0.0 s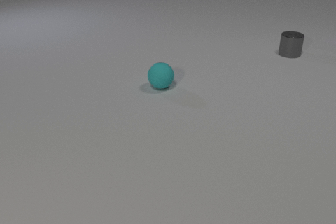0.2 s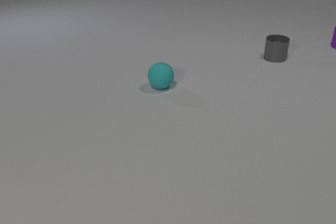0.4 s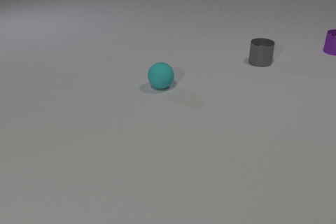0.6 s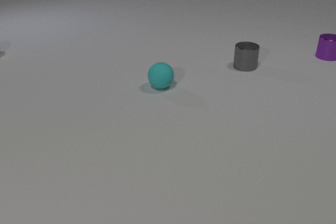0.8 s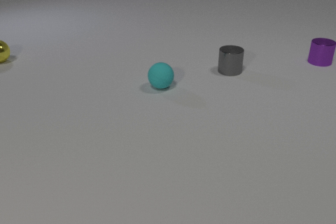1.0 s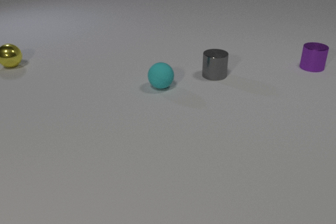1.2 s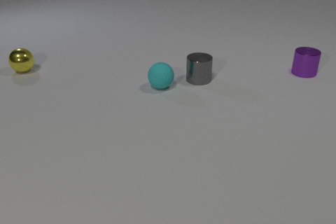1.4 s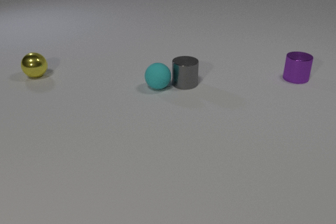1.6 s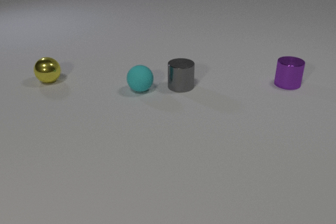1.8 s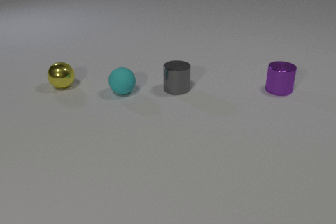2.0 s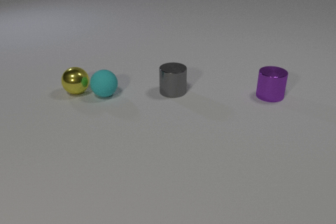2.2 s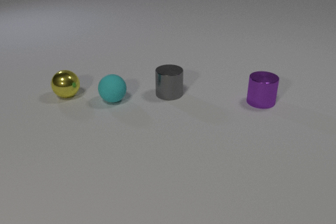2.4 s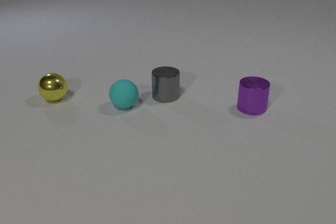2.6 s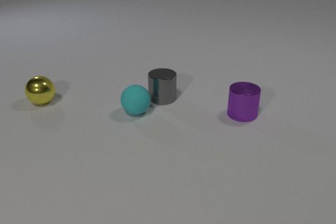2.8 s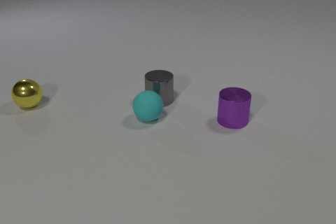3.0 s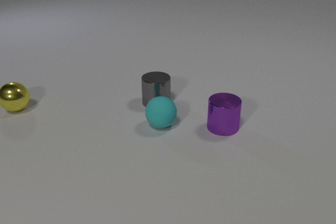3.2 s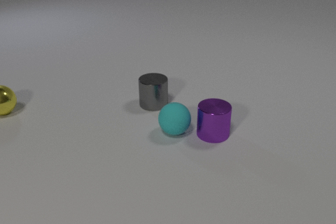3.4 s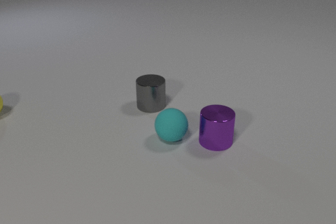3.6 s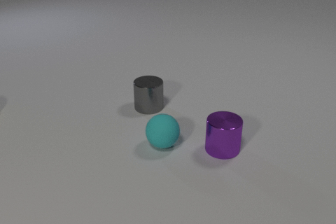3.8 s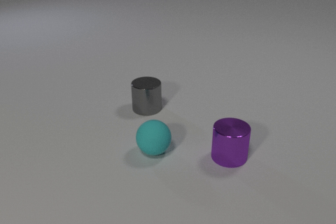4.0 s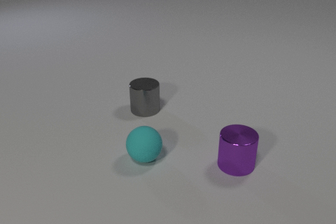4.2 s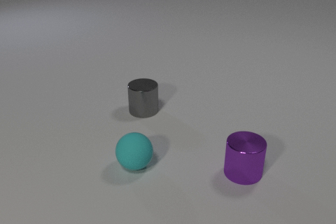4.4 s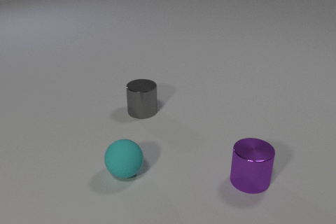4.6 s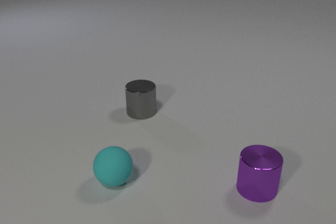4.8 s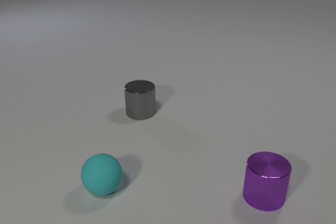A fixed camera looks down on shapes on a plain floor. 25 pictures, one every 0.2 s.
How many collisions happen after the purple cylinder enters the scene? 3.
What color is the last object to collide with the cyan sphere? purple.
What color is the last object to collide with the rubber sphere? purple.
0.0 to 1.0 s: The gray metal cylinder slides to the left and toward the camera. The yellow metal sphere comes in at the left edge, rolls toward the camera and to the right. The purple metal cylinder comes in at the right edge, slides toward the camera.
1.0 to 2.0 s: The gray metal cylinder slides to the left and toward the camera. The cyan rubber sphere rolls to the left. The yellow metal sphere rolls toward the camera and to the right. The purple metal cylinder slides toward the camera and to the left. The gray metal cylinder and the cyan rubber sphere collide.
2.0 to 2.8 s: The gray metal cylinder slides toward the camera and to the left. The cyan rubber sphere rolls toward the camera and to the right. The yellow metal sphere rolls to the left. The purple metal cylinder slides toward the camera and to the left. The cyan rubber sphere and the yellow metal sphere collide.
2.8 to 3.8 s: The gray metal cylinder slides toward the camera and to the left. The cyan rubber sphere rolls toward the camera. The yellow metal sphere rolls to the left, leaves at the left edge. The purple metal cylinder slides toward the camera. The cyan rubber sphere and the purple metal cylinder collide.
3.8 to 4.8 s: The gray metal cylinder slides toward the camera and to the left. The cyan rubber sphere rolls toward the camera and to the left. The purple metal cylinder slides toward the camera and to the right.
